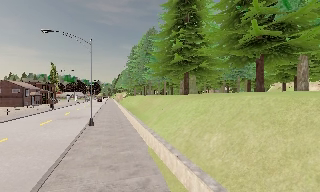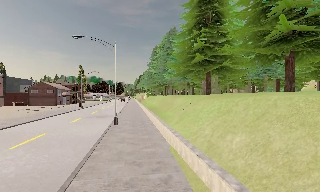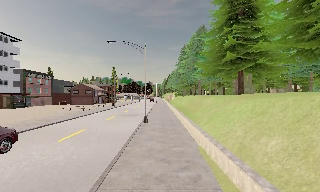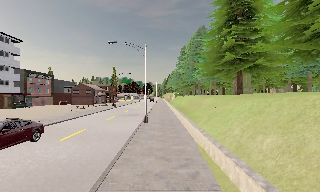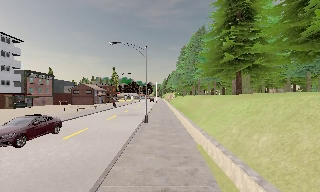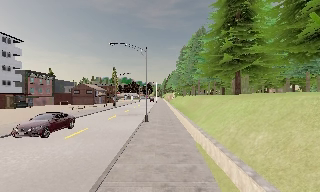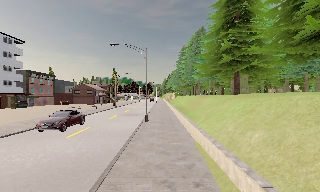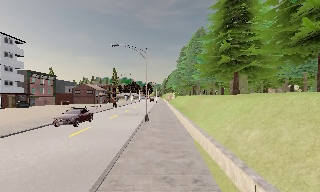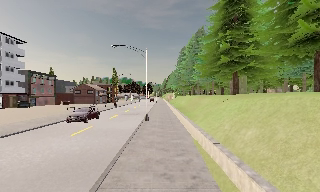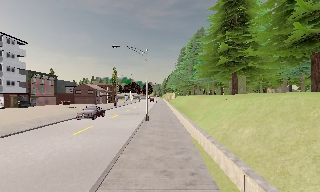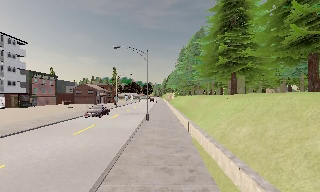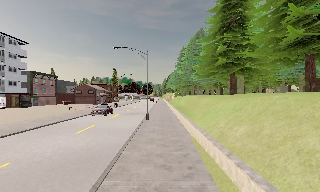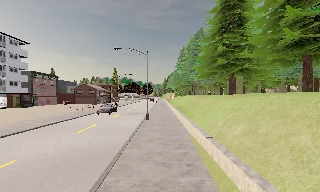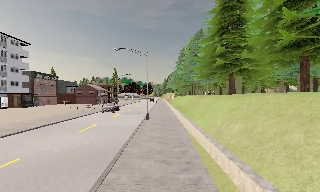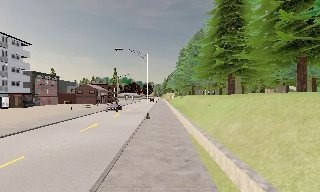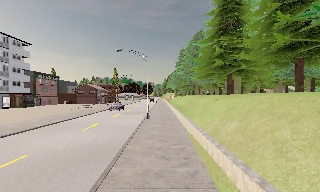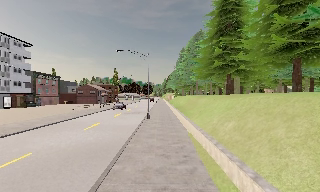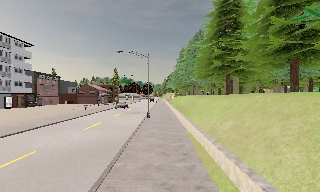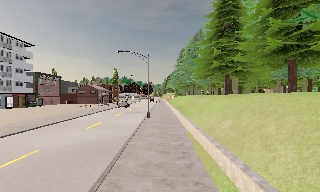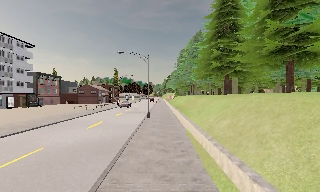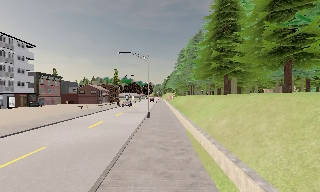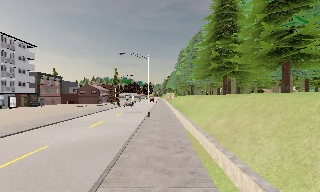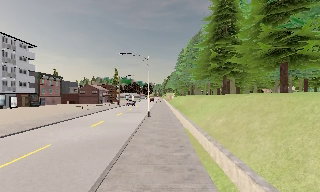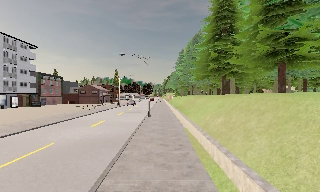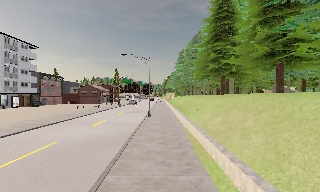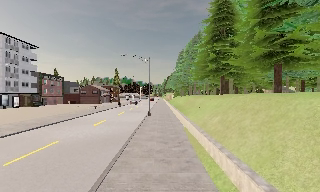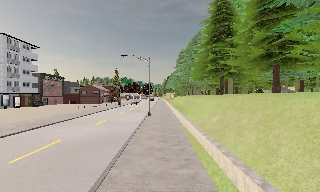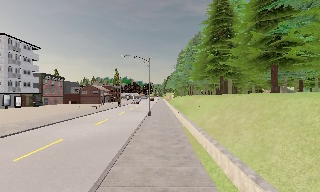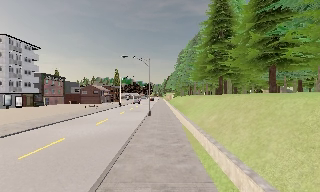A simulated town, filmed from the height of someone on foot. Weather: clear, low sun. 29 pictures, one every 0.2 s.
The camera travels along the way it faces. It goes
backward.
0.0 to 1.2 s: The camera swings to its left by about 20 degrees, and the scene slides to the right. It travels backward, about 1 m, so what stands in front gets smaller.
1.2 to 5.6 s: The camera travels backward, about 4.5 m, so what stands in front gets smaller.
The film runs backward here.
